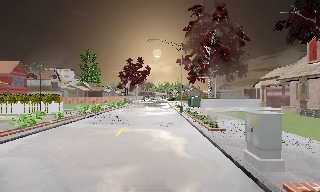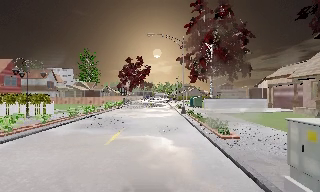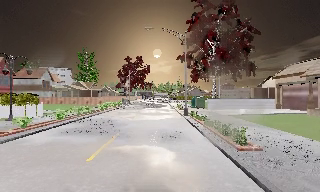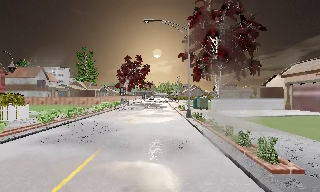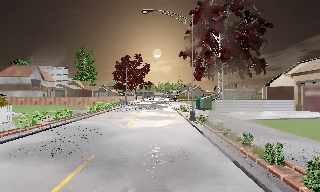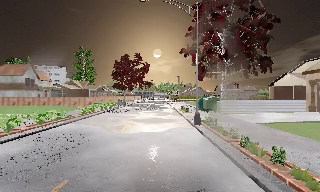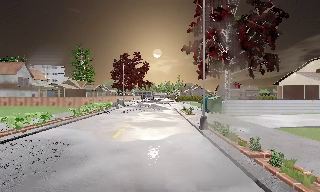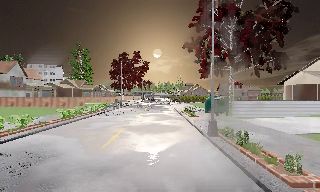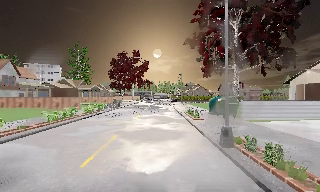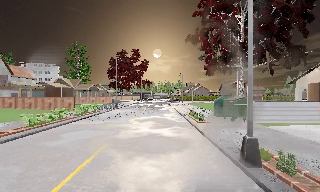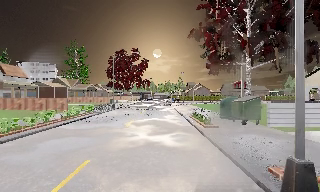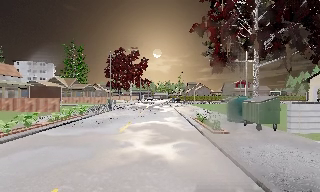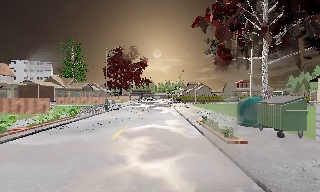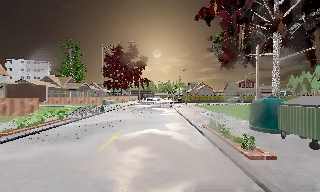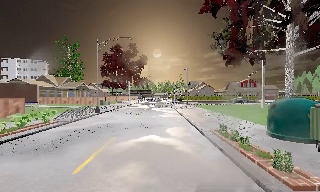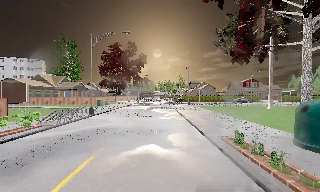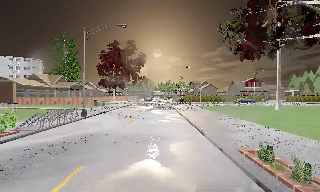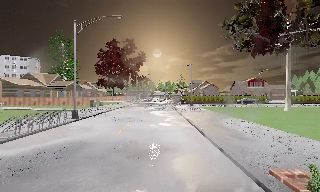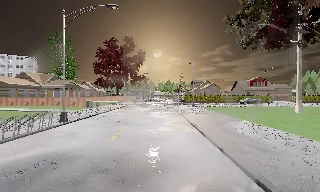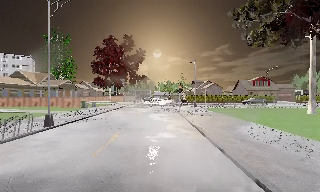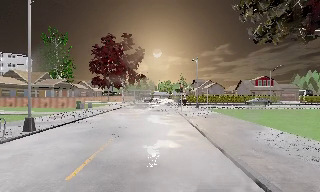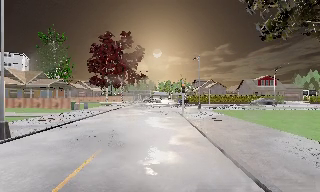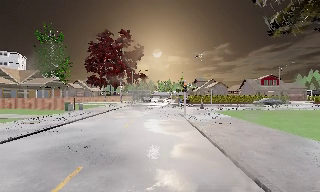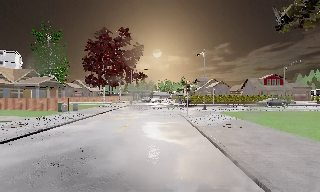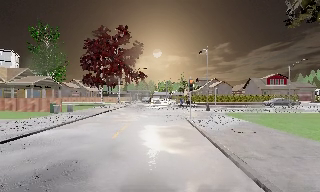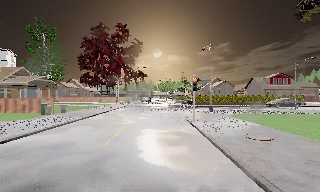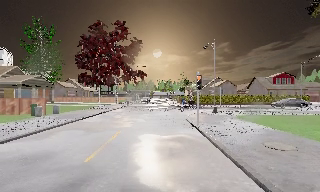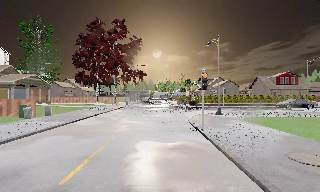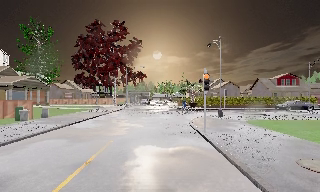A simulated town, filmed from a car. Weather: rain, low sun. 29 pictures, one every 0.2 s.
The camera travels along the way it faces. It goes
forward.
0.0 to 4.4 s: The camera travels forward, about 30 m, so what stands in front looms larger.
4.4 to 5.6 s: The camera travels forward, about 6 m, so what stands in front looms larger. It loses speed.
The film runs forward here.
